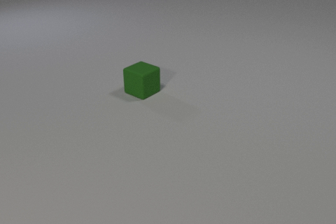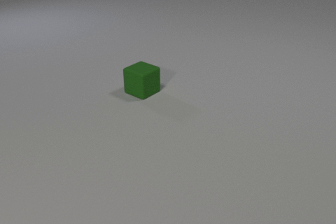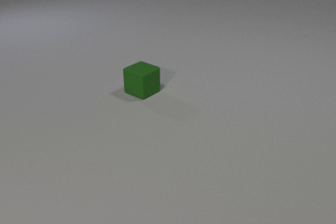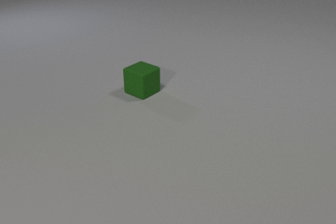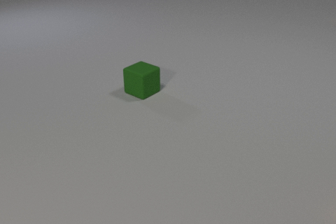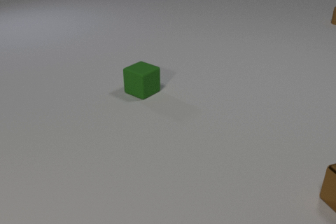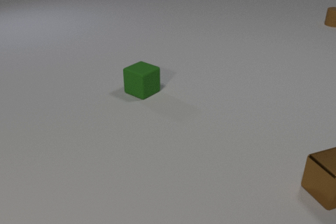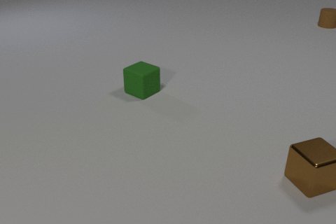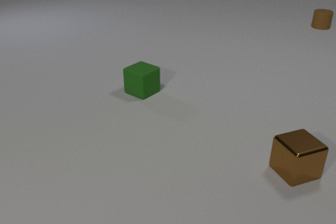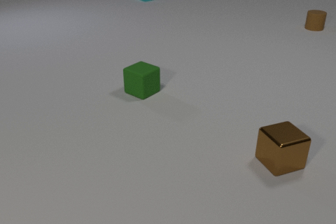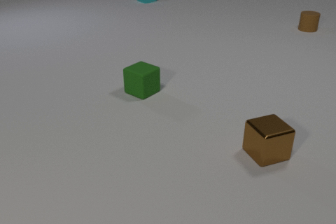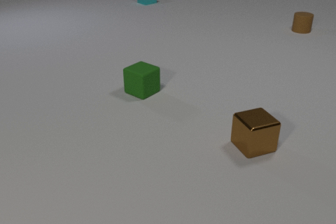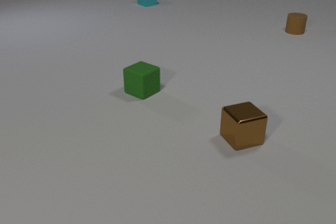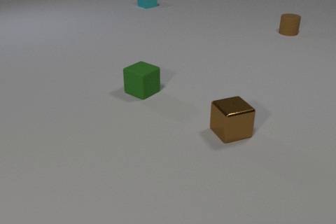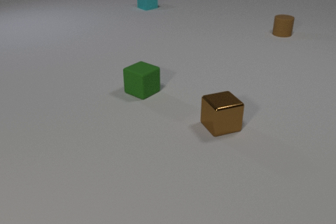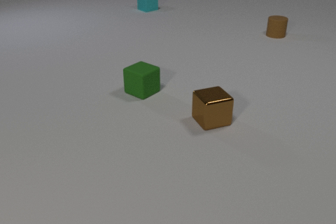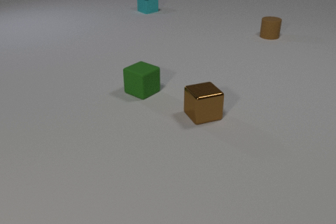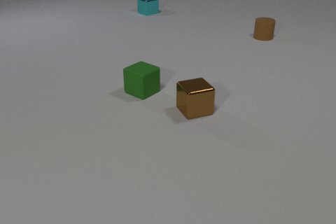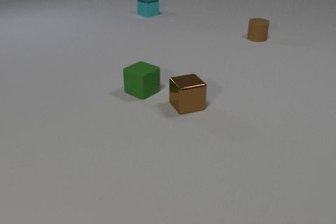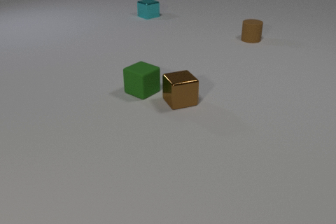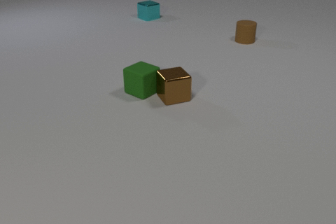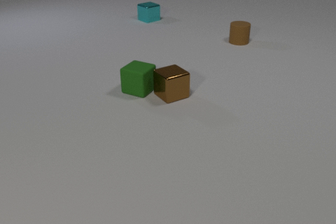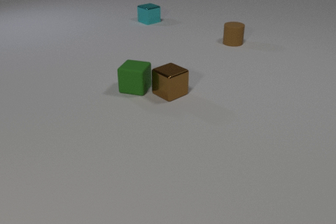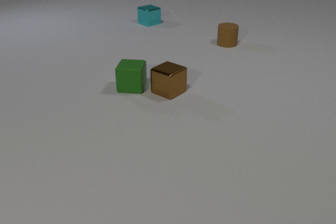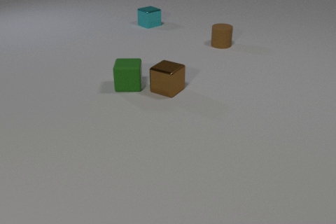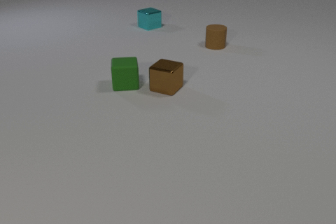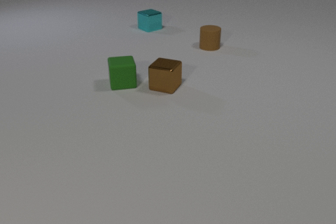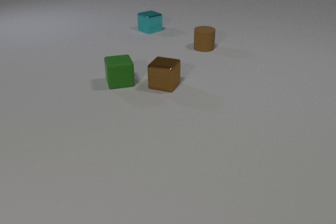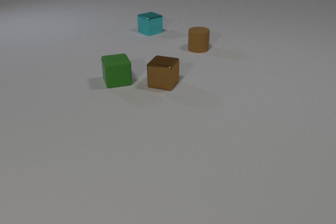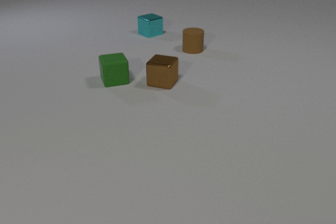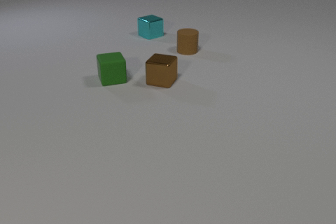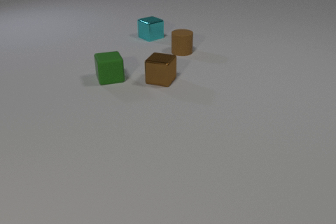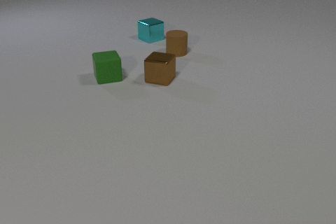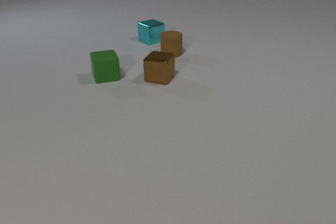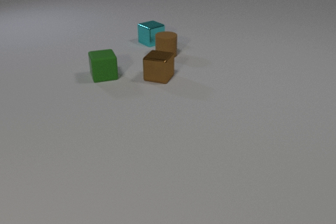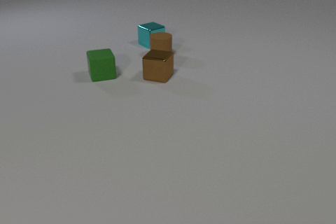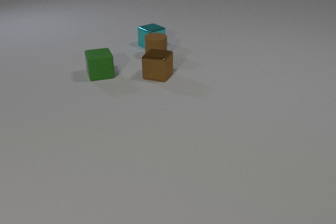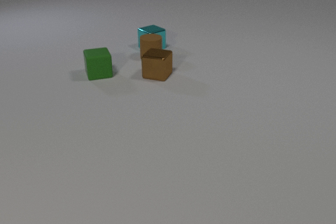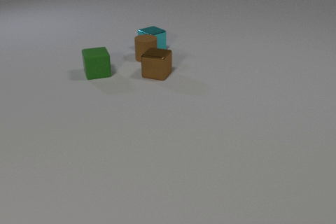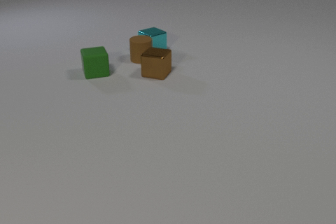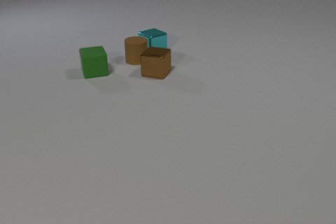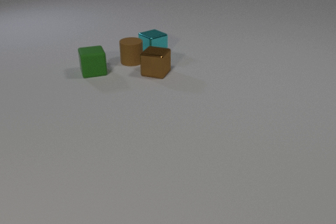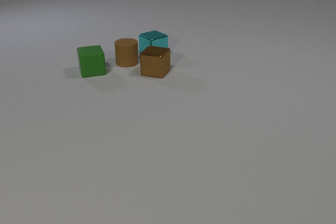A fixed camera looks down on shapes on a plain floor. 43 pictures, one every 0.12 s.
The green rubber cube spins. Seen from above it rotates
counterclockwise.
The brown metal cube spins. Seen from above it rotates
counterclockwise.
0.00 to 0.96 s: The brown metal cube comes in at the right edge, slides to the left and away from the camera. The cyan metal cube comes in at the top edge, slides toward the camera. The brown rubber cylinder comes in at the right edge, slides toward the camera and to the left.
0.96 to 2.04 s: The brown metal cube slides to the left and away from the camera. The cyan metal cube slides toward the camera. The brown rubber cylinder slides to the left and toward the camera.
2.04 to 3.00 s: The brown metal cube slides away from the camera and to the left, spins so that its near face slides to the right, counterclockwise seen from above. The green rubber cube slides to the left and away from the camera, spins counterclockwise seen from above by about 45 degrees, its near face sliding to the right. The cyan metal cube slides toward the camera. The brown rubber cylinder slides to the left and toward the camera. The brown metal cube and the green rubber cube collide.
3.00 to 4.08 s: The brown metal cube slides away from the camera. The green rubber cube slides away from the camera and to the left. The cyan metal cube slides toward the camera. The brown rubber cylinder slides to the left and toward the camera.
4.08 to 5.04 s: The brown metal cube slides away from the camera. The green rubber cube slides away from the camera and to the left. The cyan metal cube slides toward the camera. The brown rubber cylinder slides to the left and toward the camera. The cyan metal cube and the brown rubber cylinder collide.
What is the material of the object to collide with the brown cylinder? metal.
What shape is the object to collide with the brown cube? cube.
Are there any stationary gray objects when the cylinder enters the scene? no.
